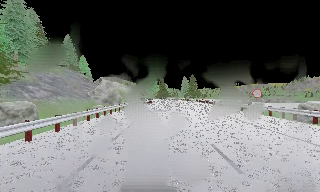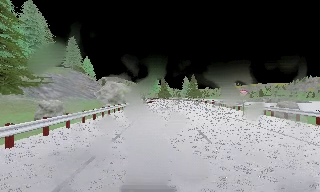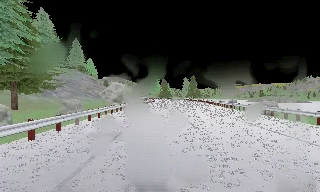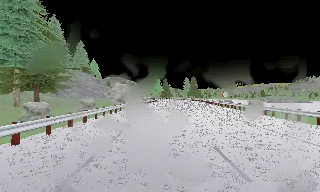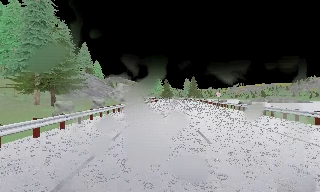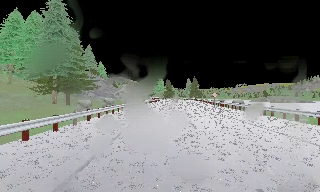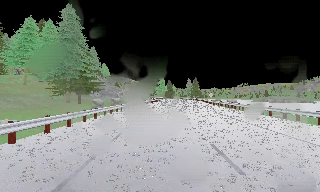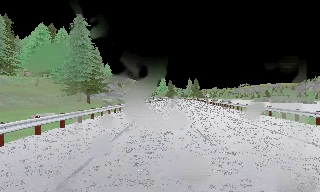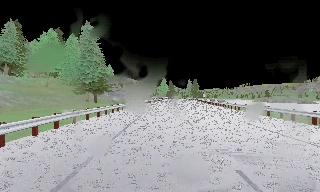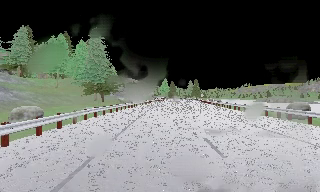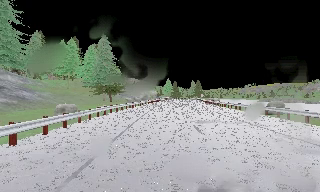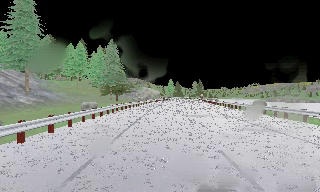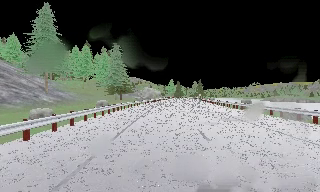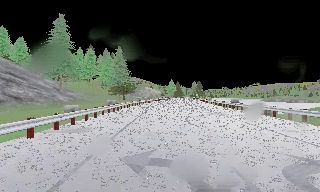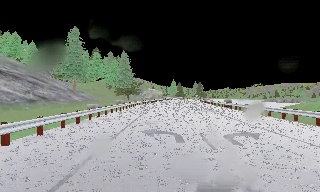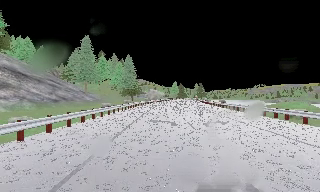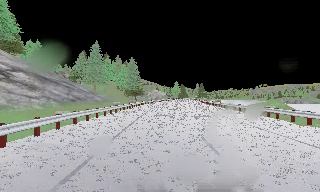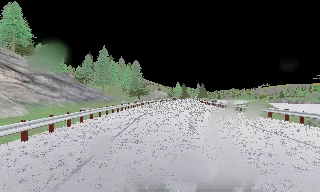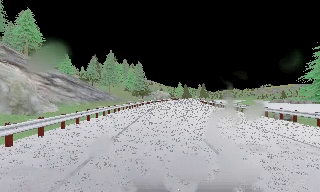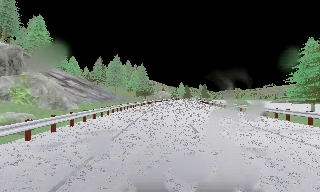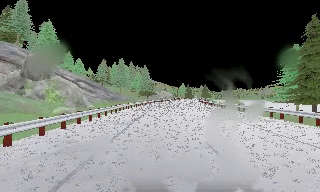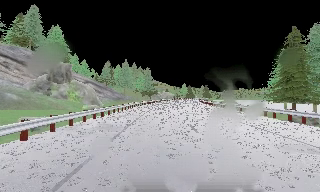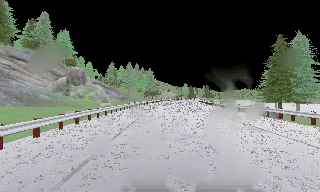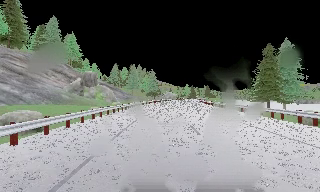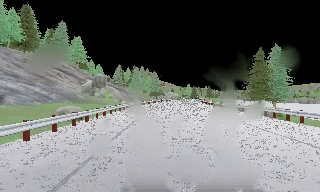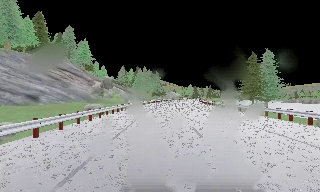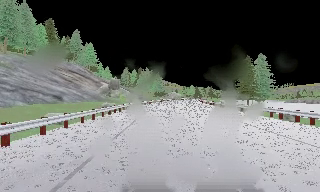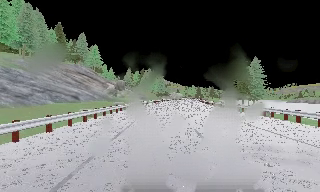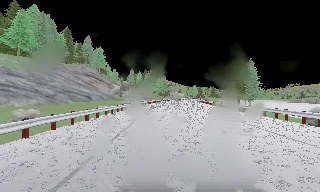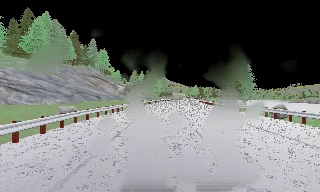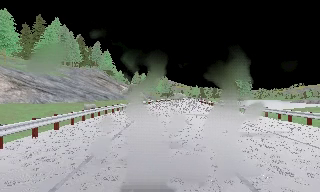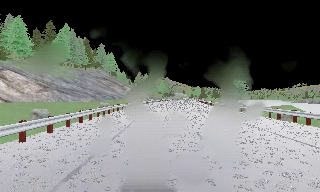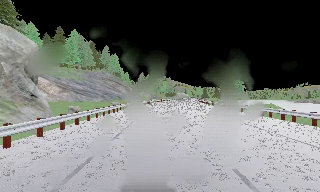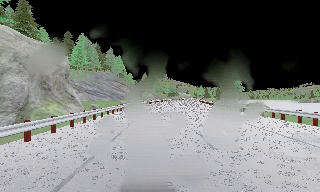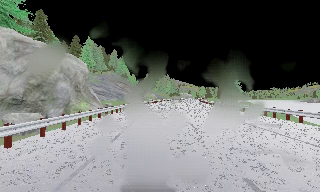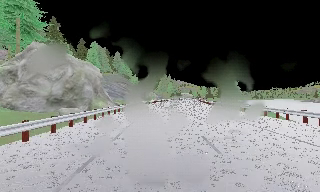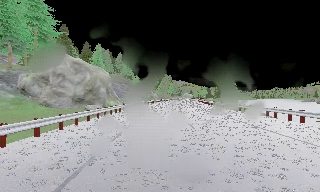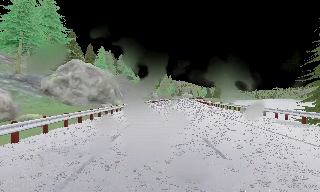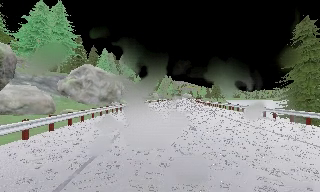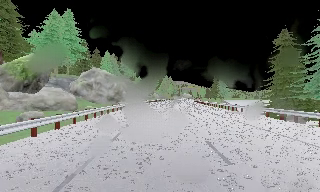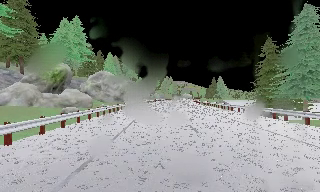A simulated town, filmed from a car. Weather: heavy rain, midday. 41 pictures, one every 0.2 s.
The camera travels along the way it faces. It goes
backward.
0.0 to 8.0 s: The scene slides to the right, as the camera pans about 25 degrees to its left. It travels backward, about 130 m, so what stands in front gets smaller.
The film runs backward here.
